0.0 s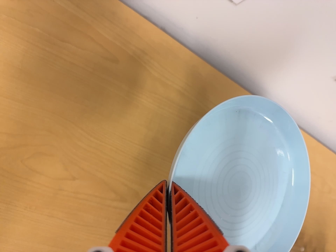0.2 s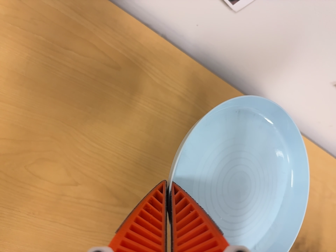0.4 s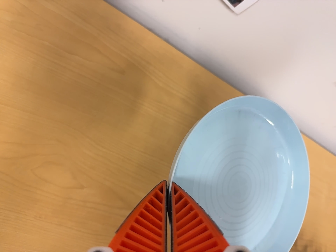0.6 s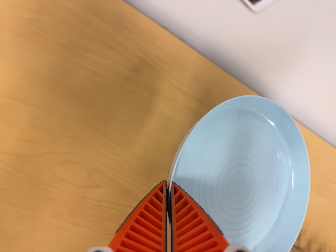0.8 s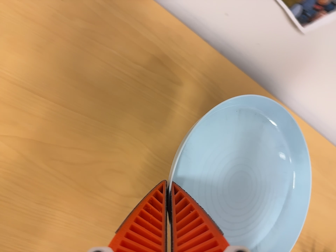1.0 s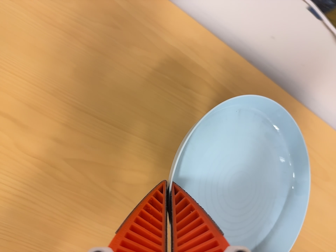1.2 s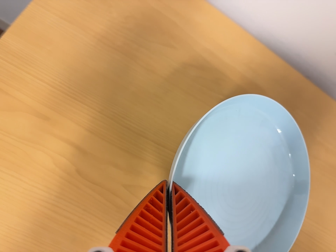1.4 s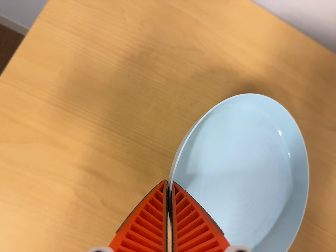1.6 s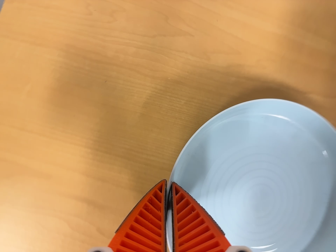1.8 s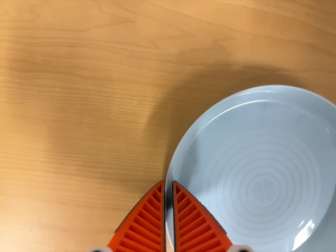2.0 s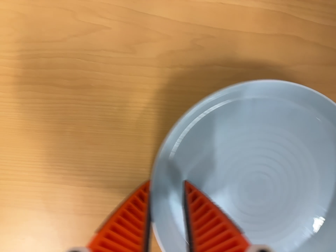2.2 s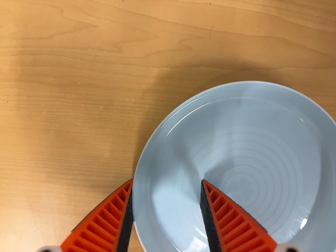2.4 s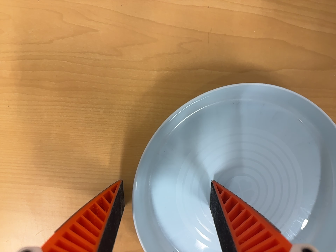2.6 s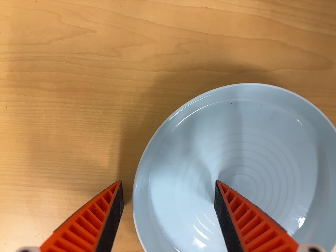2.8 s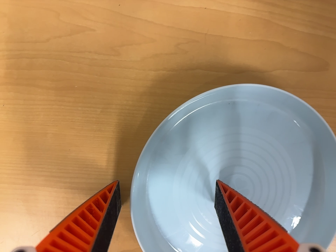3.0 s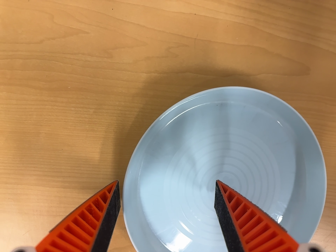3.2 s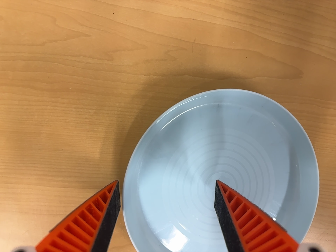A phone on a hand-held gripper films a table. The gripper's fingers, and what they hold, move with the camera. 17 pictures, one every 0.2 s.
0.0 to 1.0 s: The camera travels to its left, about 14 cm, so close, fixed things drift to the right.
1.0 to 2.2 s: The camera pans to its left by about 20 degrees. It travels toward the top of its view, forward and to its right, about 22 cm. Its aim tips toward the bottom of its view by about 15 degrees. It rolls about its line of sight by about 20 degrees, and the scene rotates counterclockwise.
2.2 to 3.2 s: The camera shifts only a little, or ends up much as it began.
The film runs backward here.
